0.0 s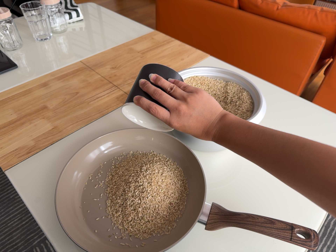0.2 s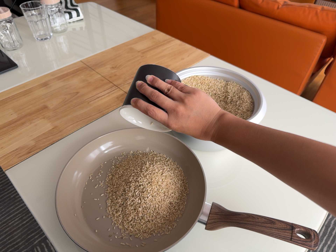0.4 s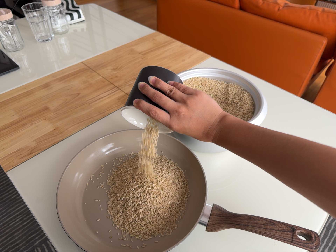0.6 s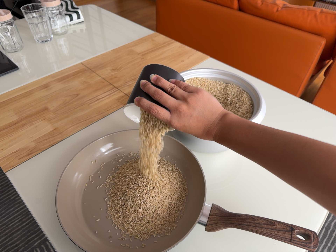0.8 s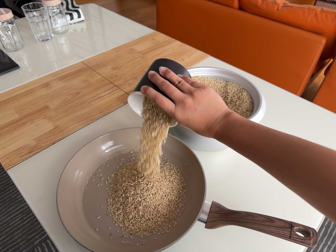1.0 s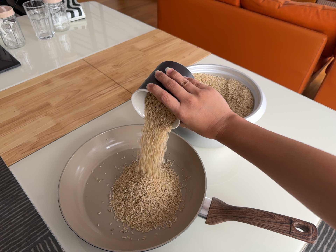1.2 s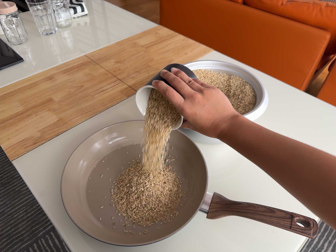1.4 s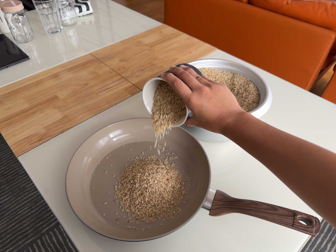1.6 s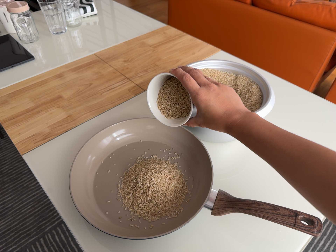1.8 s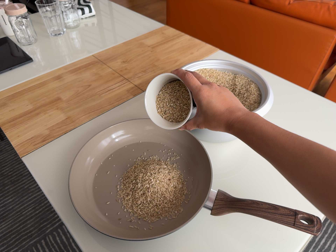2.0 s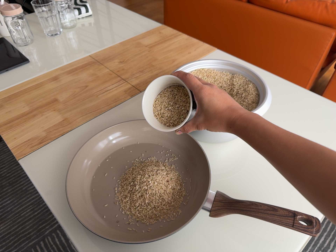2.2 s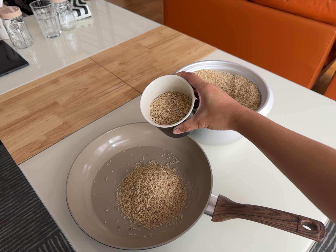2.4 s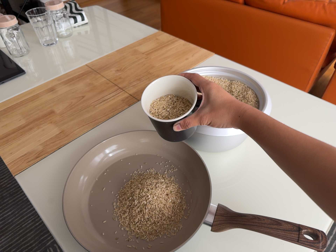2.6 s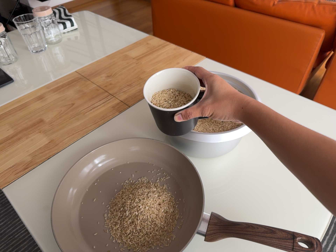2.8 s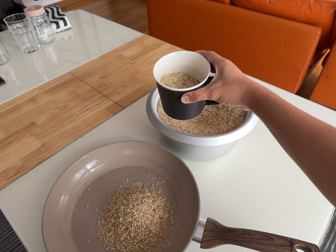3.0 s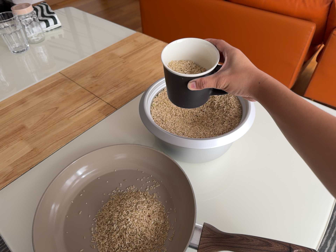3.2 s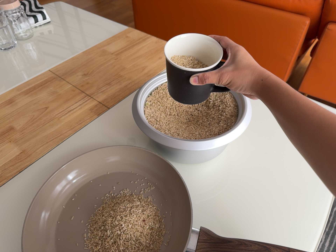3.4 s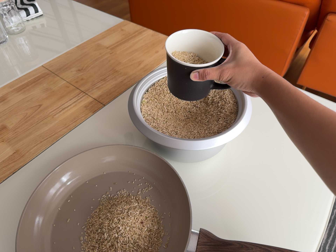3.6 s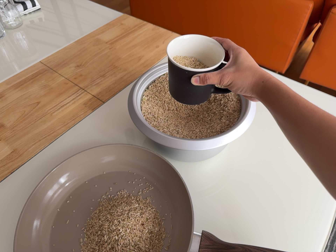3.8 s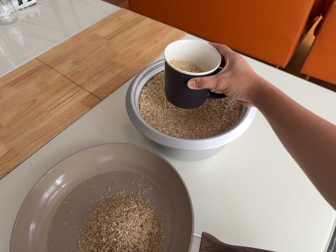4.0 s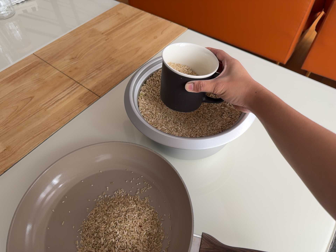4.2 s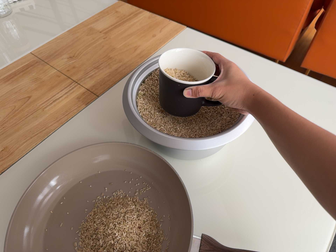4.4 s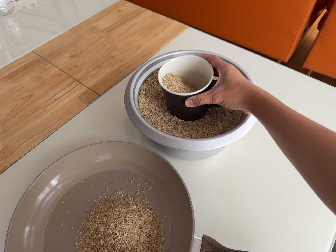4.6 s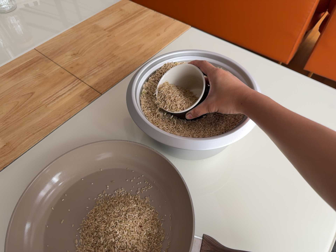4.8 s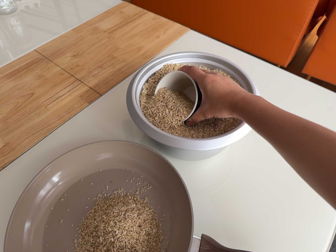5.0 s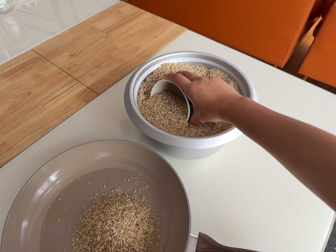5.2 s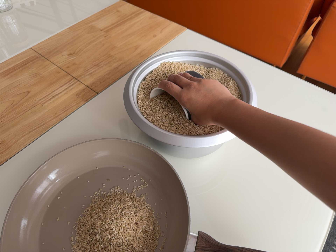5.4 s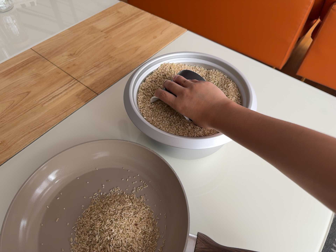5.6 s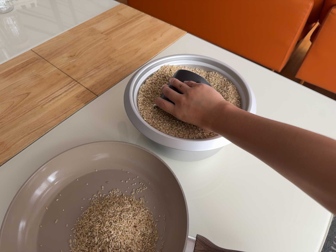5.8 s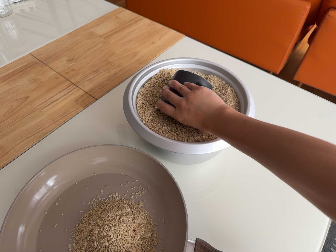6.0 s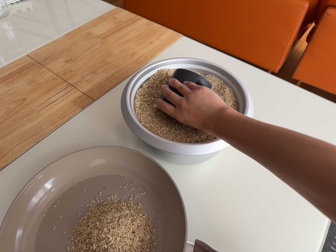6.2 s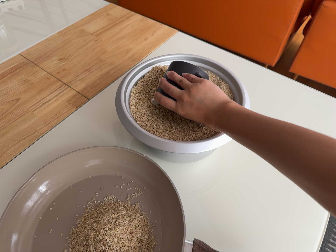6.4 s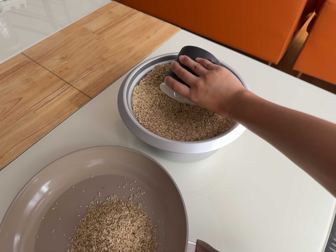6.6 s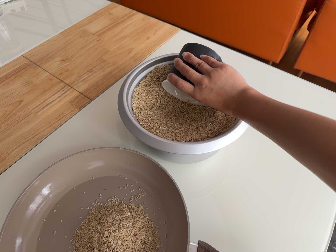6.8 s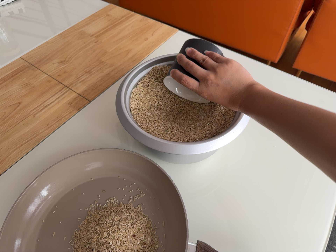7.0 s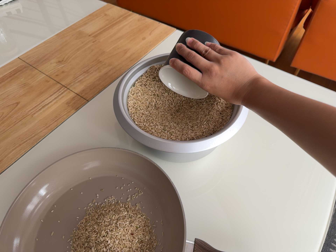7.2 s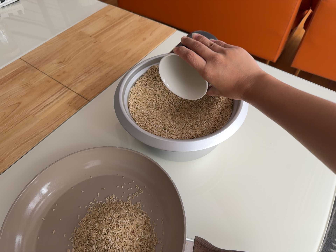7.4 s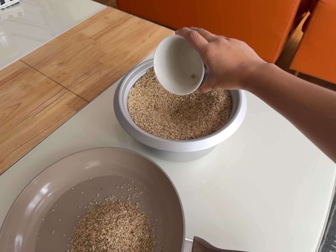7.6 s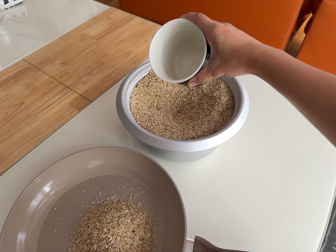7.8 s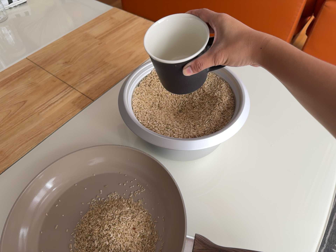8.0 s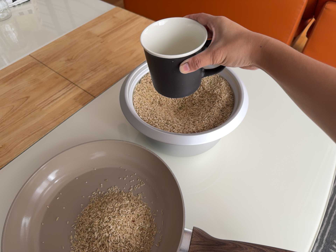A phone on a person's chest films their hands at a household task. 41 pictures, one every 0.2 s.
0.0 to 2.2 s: The camera shifts only a little, or ends up much as it began.
2.2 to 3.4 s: The camera travels forward and toward the top of its view, about 10 cm, so what stands in front looms larger.
3.4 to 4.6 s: The camera shifts only a little, or ends up much as it began.
4.6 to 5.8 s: The camera keeps its place and its aim.
5.8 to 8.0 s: The camera shifts only a little, or ends up much as it began.
The film runs backward here.
